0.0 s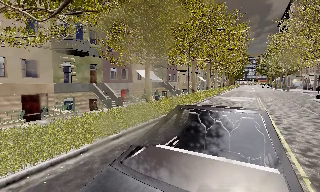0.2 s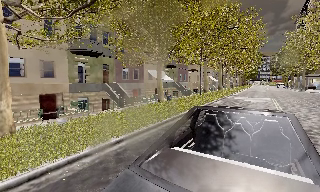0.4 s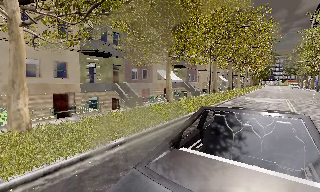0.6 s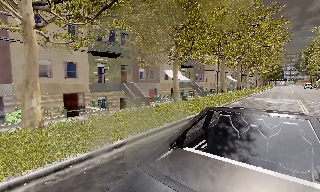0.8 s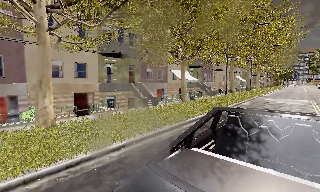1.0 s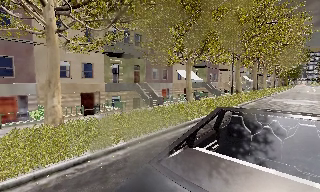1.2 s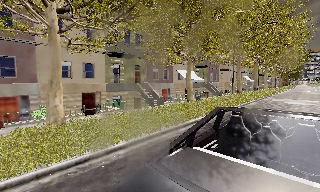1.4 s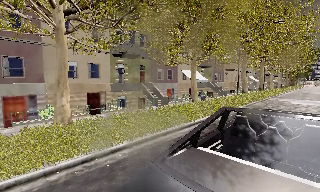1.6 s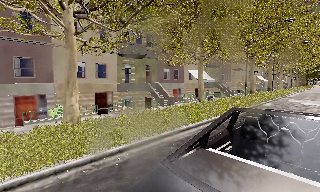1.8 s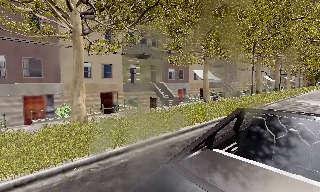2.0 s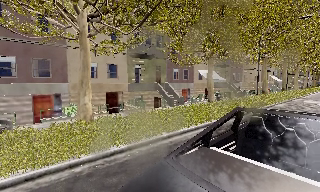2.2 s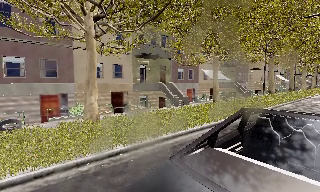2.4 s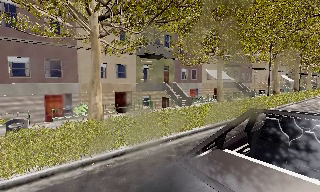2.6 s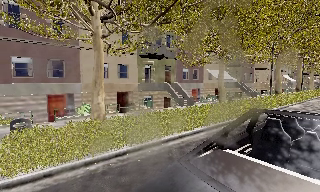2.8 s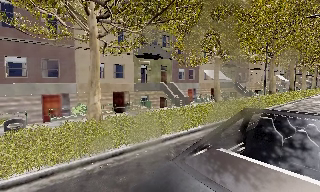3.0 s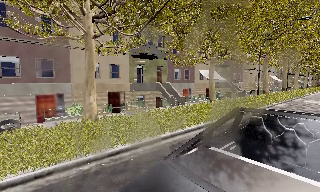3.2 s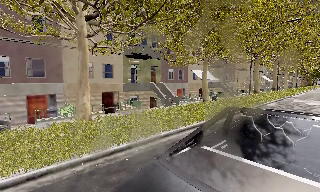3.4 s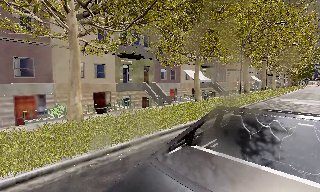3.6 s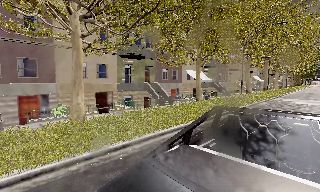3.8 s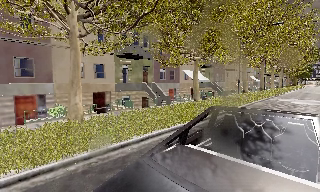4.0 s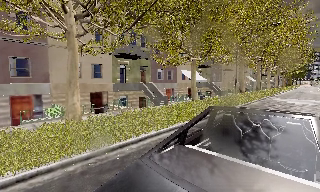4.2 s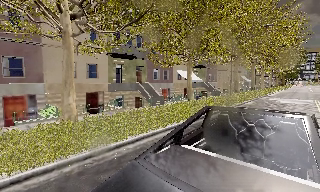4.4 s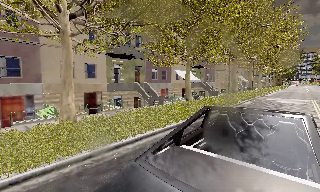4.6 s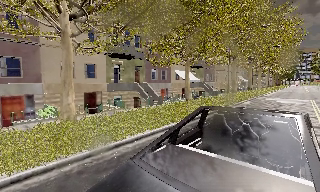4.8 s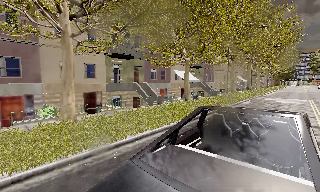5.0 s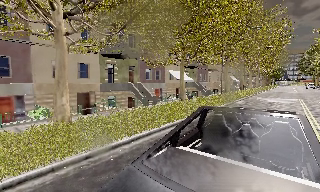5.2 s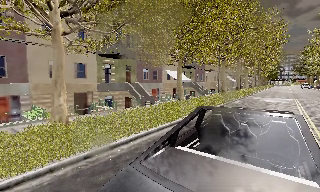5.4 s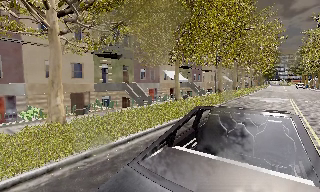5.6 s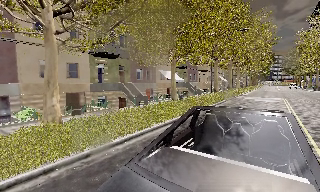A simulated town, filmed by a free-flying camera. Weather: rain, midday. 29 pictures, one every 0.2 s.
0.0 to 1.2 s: The camera pans to its left, which is counterclockwise from overhead, by about 15 degrees.
1.2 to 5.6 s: The camera travels to its left and backward, about 1 m.
The film runs forward here.
